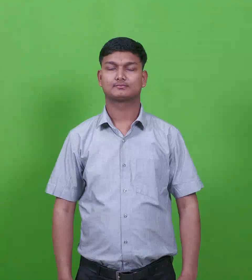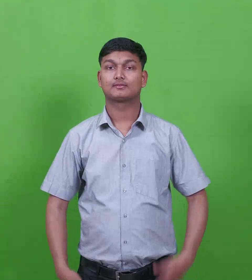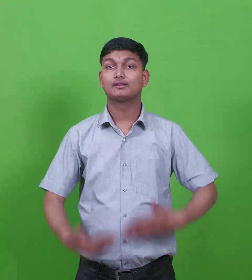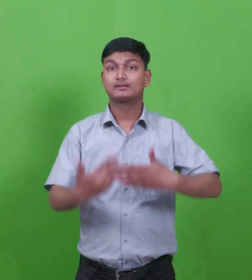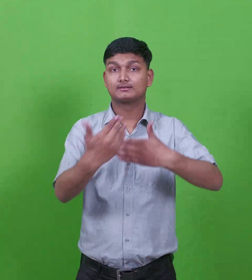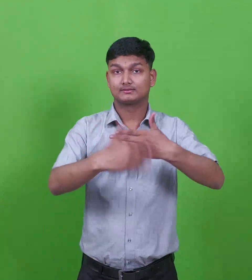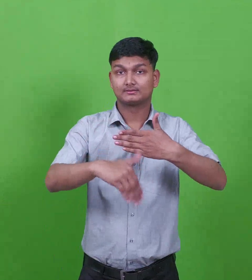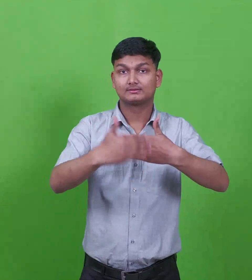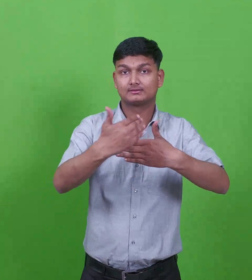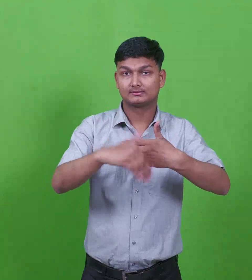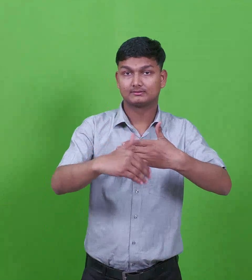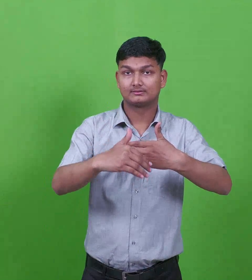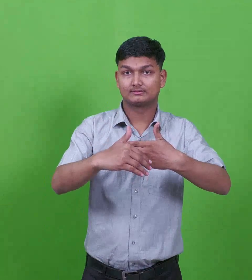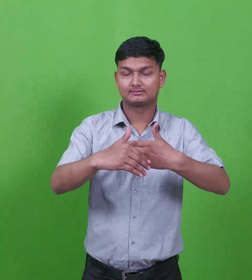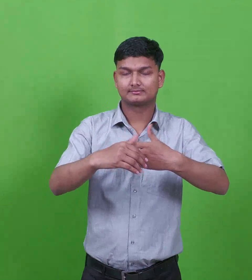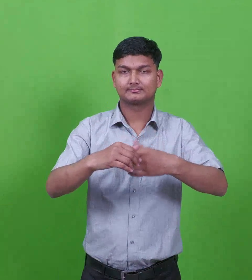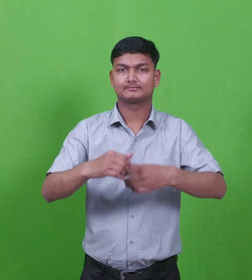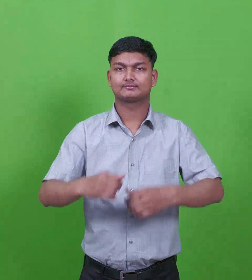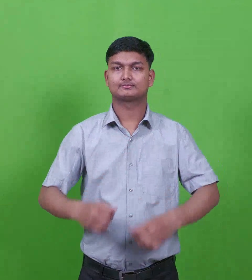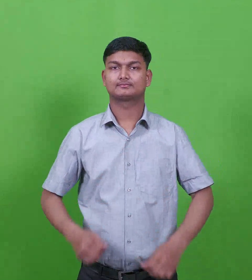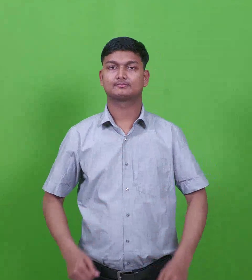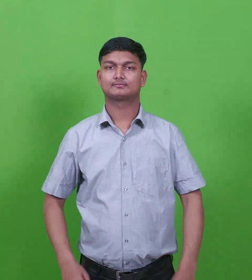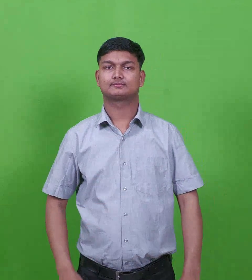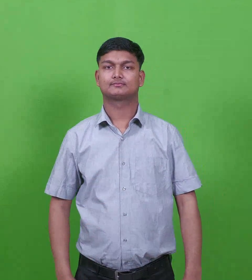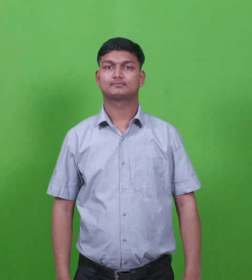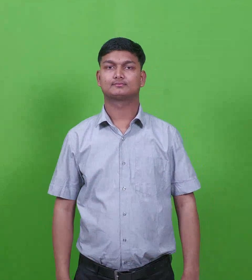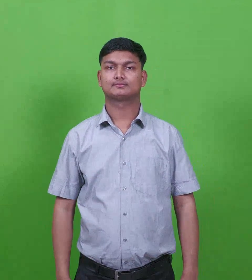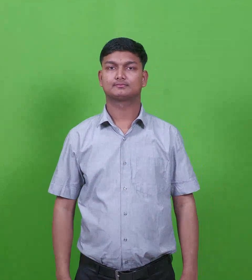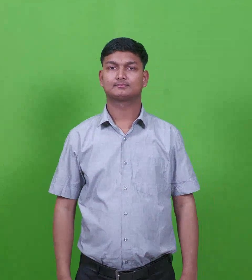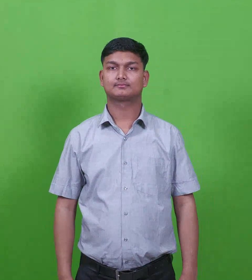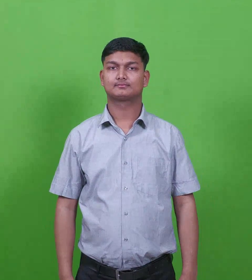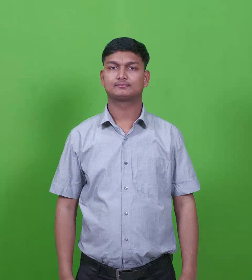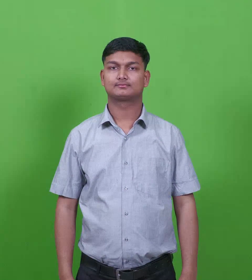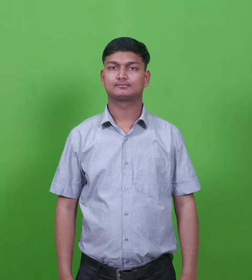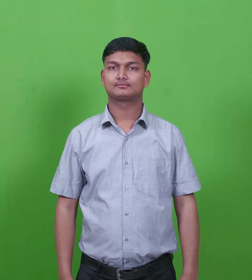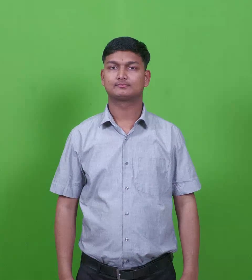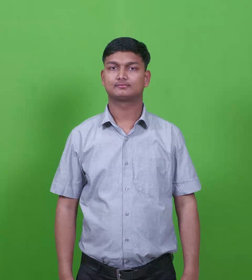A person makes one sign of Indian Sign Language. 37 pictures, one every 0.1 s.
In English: balak
